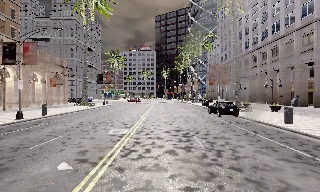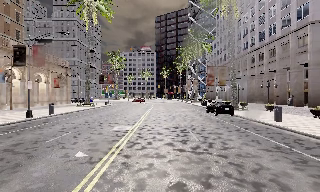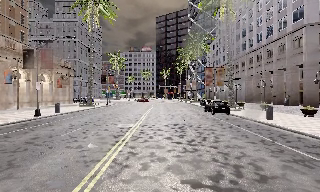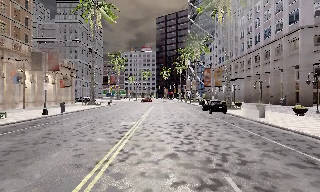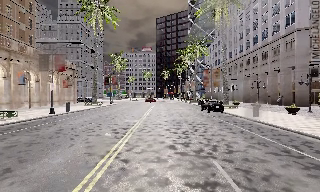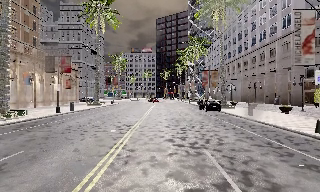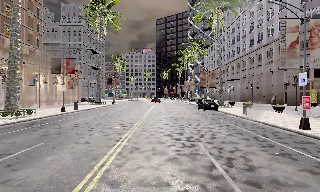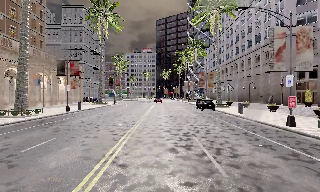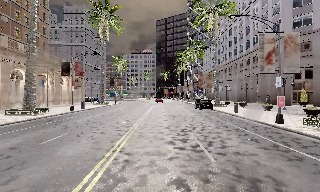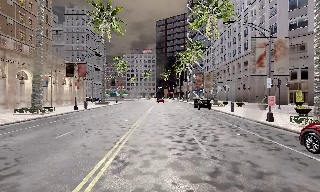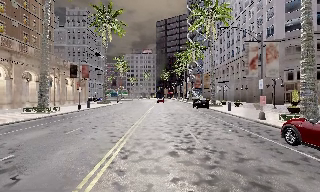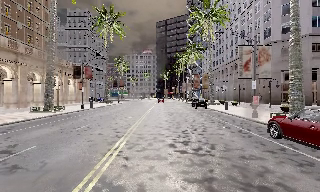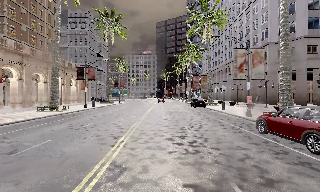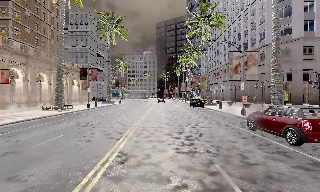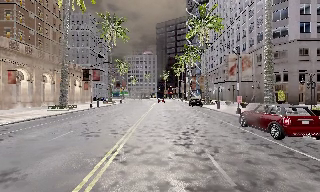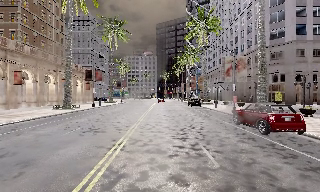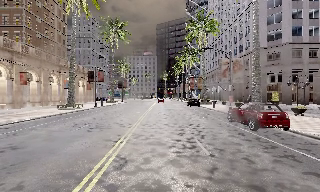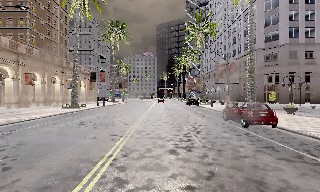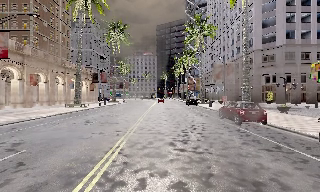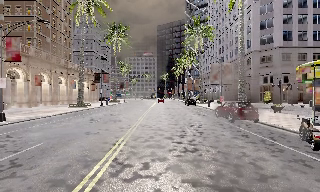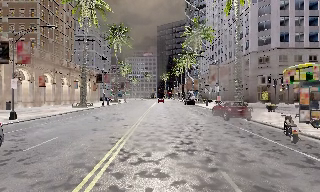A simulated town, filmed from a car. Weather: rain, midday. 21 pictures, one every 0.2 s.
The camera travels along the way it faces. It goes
backward.
0.0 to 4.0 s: The camera travels backward, about 20 m, so what stands in front gets smaller.
The film runs backward here.
